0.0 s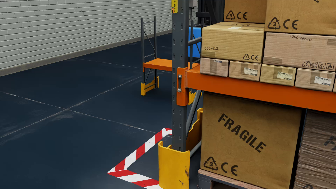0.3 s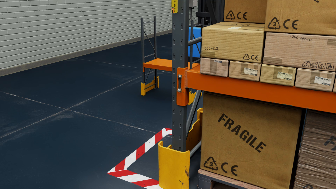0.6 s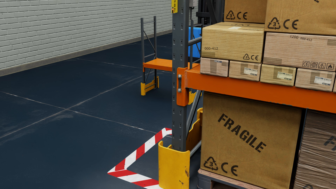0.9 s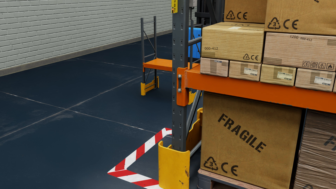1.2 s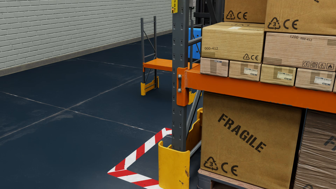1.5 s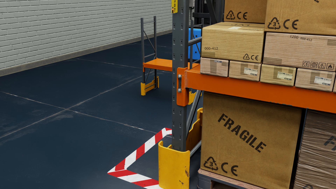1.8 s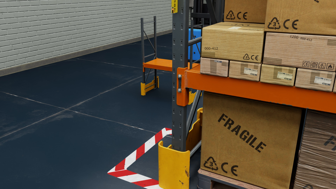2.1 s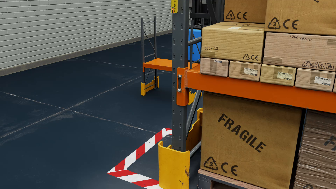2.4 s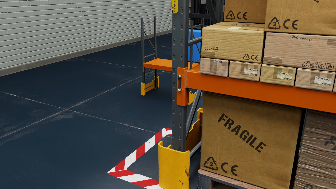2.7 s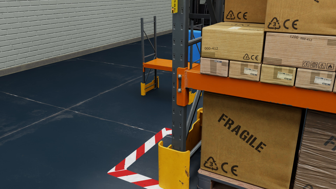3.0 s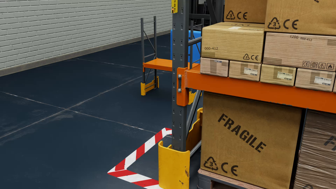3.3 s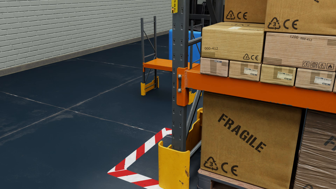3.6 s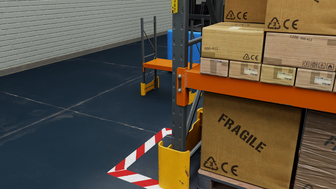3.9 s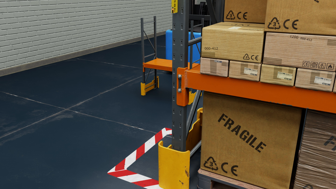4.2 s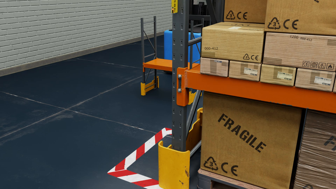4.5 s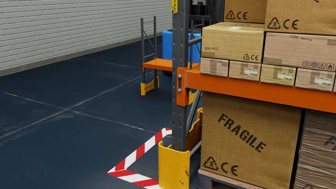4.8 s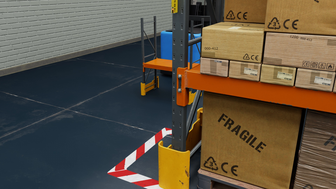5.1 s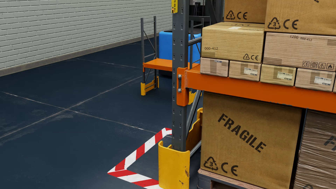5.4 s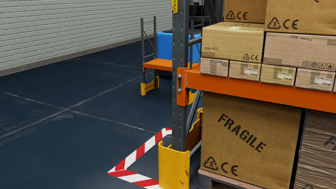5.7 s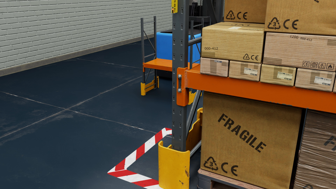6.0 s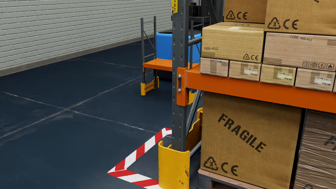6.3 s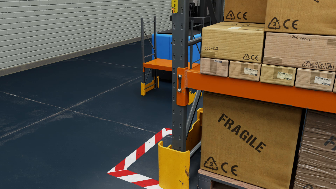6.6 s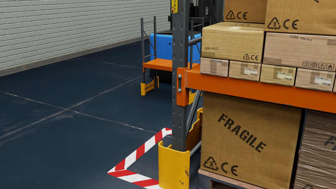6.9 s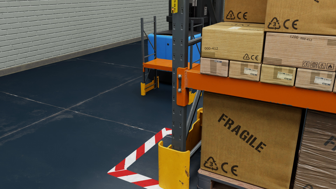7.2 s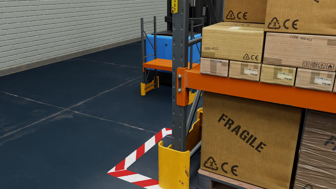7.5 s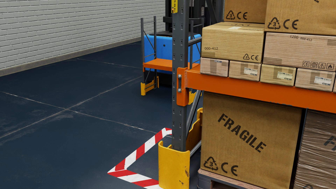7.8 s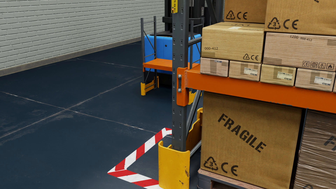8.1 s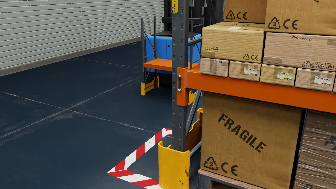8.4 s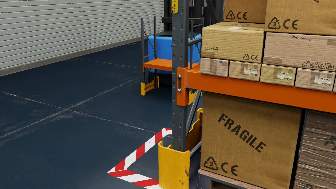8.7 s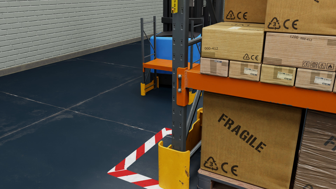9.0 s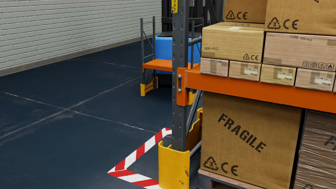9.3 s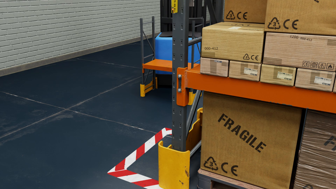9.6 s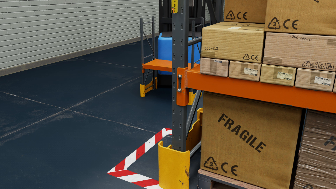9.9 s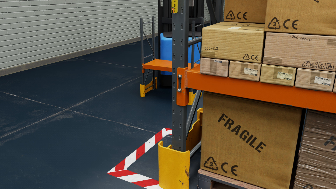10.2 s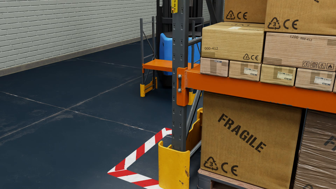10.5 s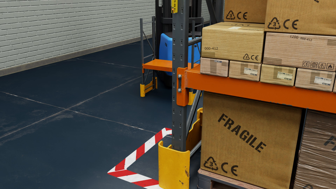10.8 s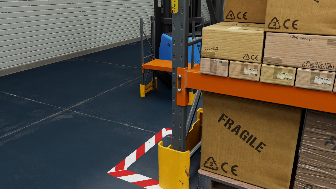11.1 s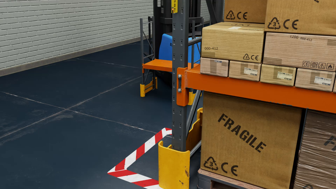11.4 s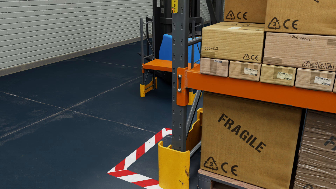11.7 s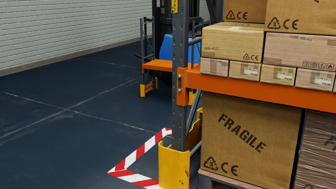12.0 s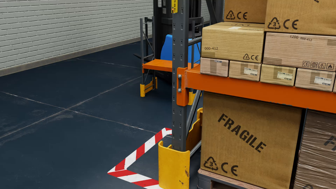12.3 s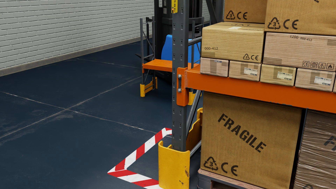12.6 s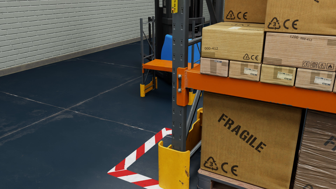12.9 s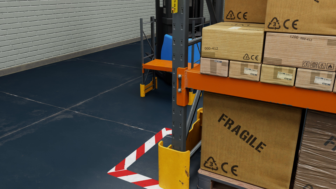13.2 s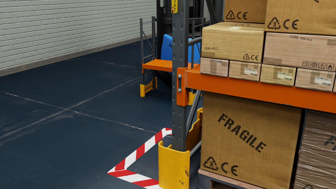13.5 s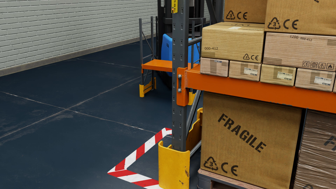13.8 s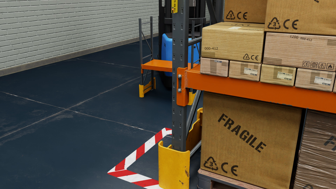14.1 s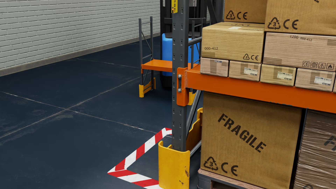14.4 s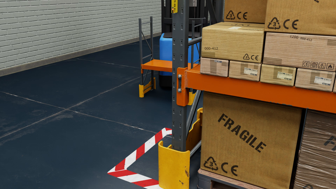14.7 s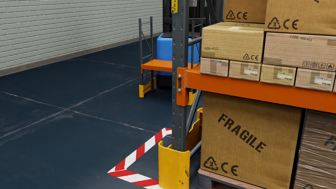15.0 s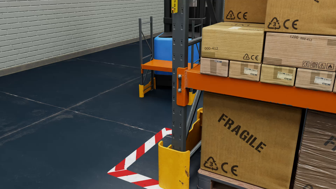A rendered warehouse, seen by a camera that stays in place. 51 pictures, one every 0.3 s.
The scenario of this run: A forklift runs into an object in its way.
